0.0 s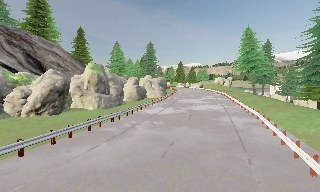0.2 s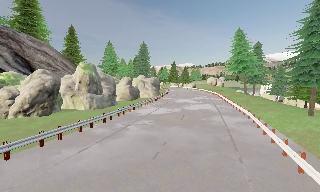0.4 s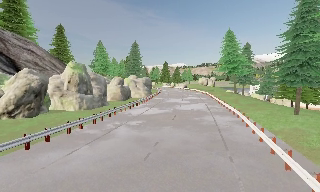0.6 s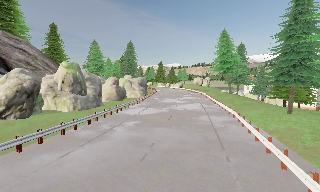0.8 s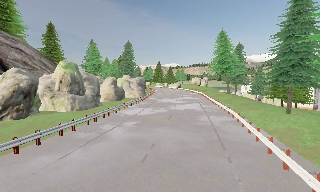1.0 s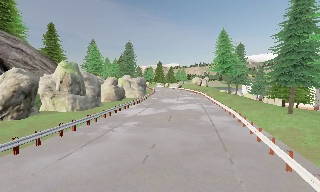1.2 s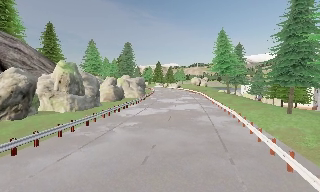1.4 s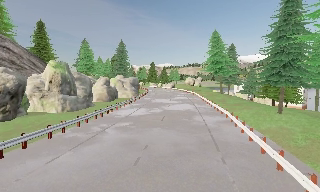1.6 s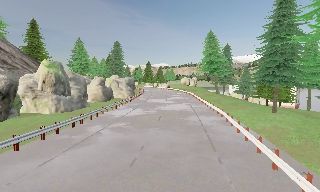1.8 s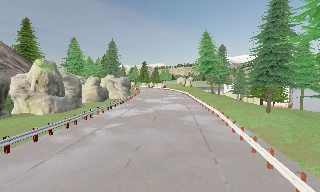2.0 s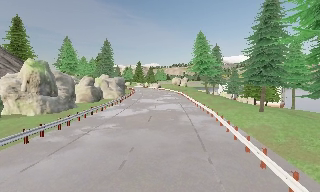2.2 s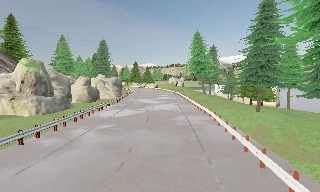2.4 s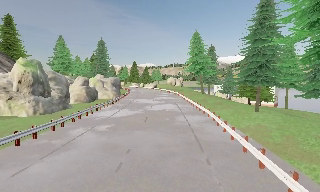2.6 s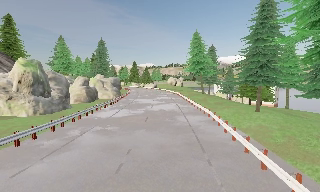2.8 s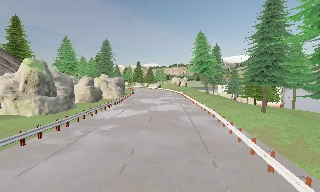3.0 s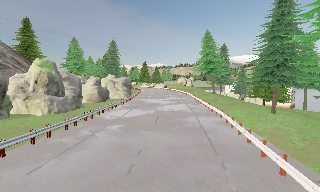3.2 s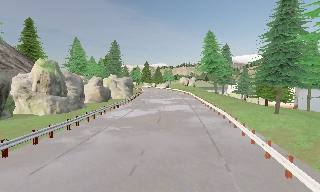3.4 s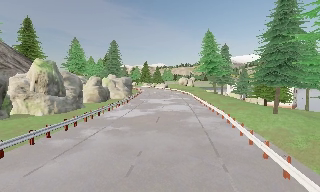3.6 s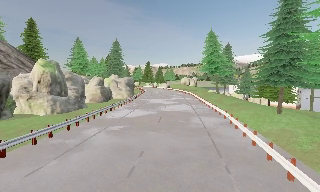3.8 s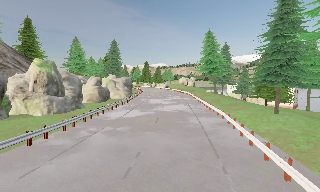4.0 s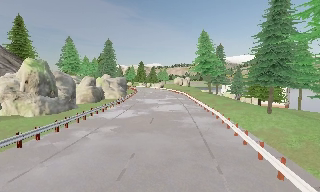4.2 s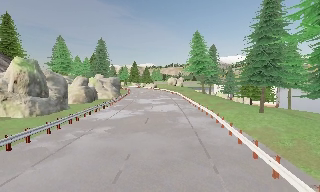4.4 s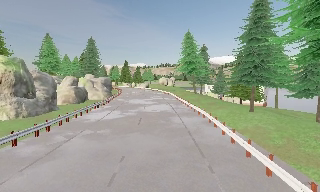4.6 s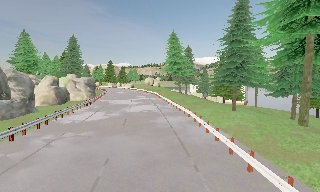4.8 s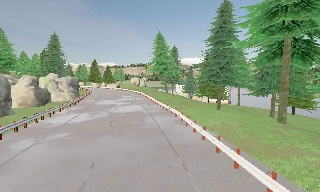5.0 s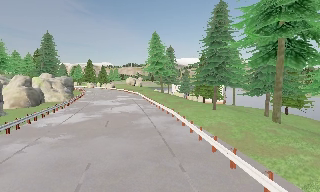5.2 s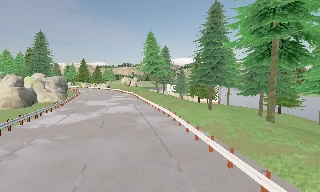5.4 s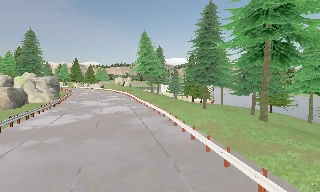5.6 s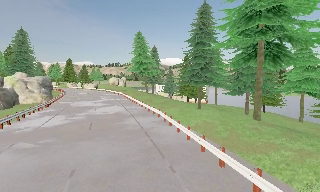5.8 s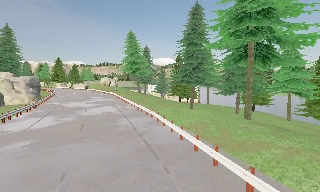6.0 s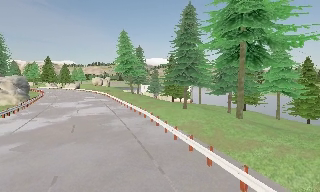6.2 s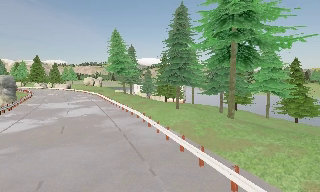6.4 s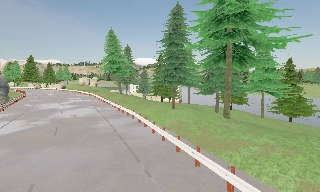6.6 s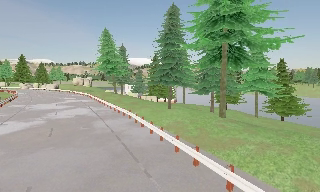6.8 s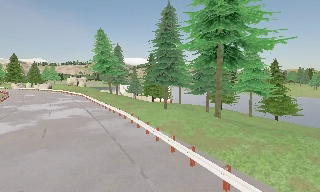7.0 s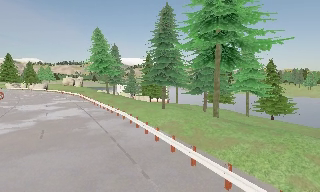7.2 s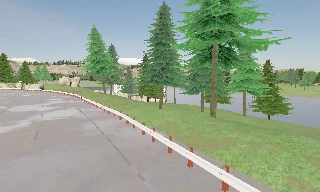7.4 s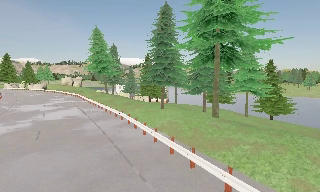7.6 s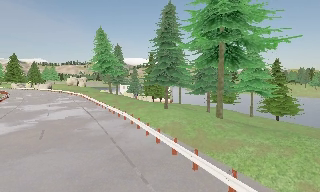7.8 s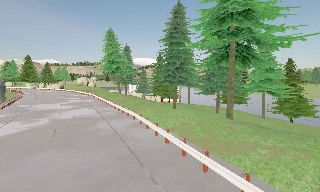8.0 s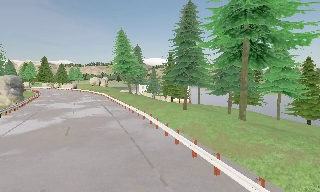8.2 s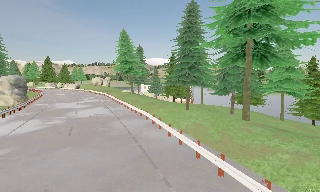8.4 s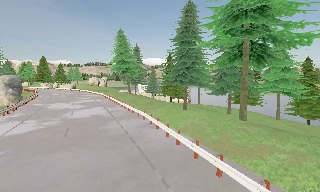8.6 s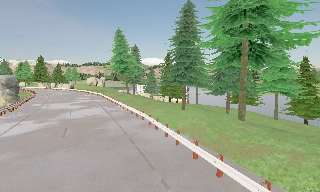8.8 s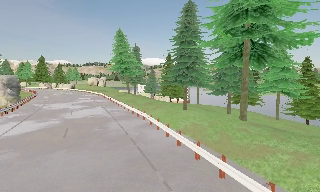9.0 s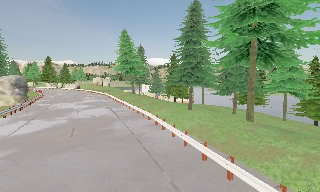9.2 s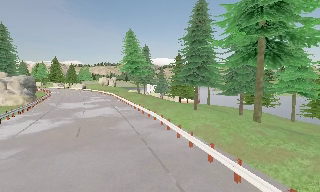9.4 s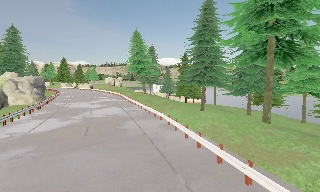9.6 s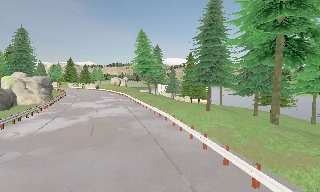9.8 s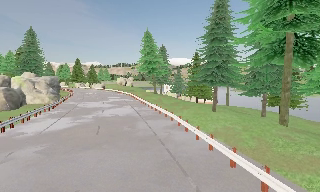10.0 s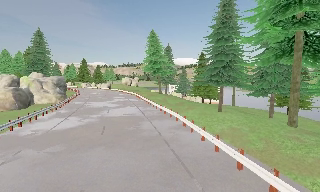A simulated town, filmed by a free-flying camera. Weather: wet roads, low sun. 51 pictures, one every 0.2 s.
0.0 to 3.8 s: The camera swings to its right by about 10 degrees, and the scene slides to the left. It travels forward, about 1.5 m, so what stands in front looms larger.
3.8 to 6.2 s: The scene slides to the left, as the camera pans about 30 degrees to its right. It travels forward and to its left, about 1 m.
6.2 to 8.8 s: The camera travels forward, about 1 m, so what stands in front looms larger.
8.8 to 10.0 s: The scene slides to the right, as the camera pans about 10 degrees to its left.
The film runs forward here.
